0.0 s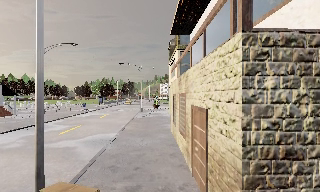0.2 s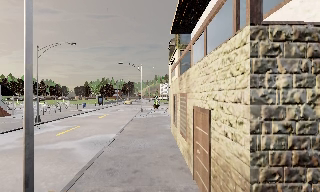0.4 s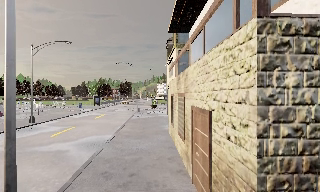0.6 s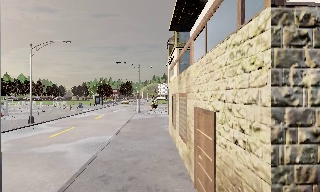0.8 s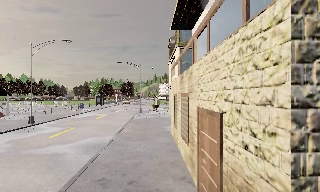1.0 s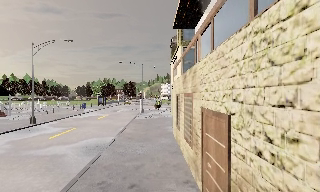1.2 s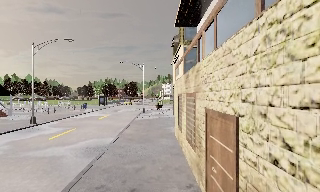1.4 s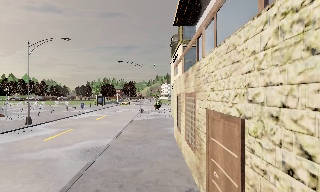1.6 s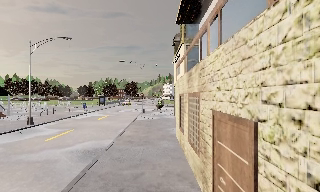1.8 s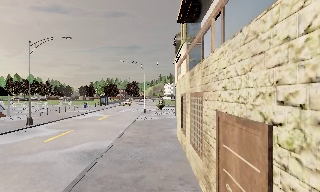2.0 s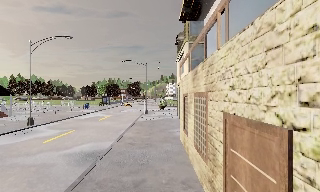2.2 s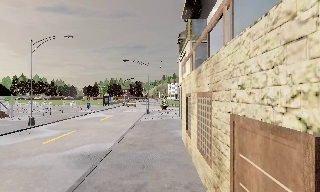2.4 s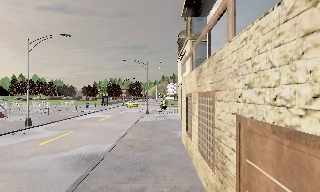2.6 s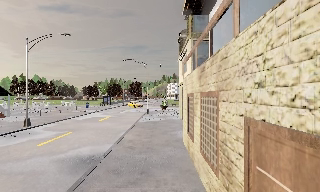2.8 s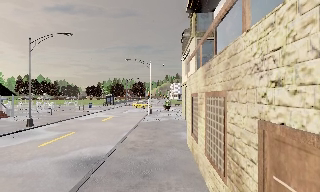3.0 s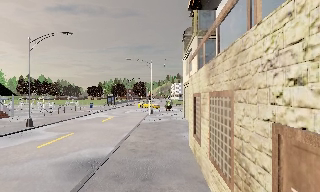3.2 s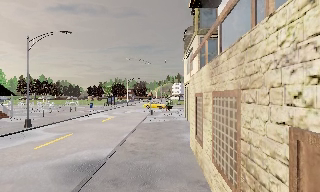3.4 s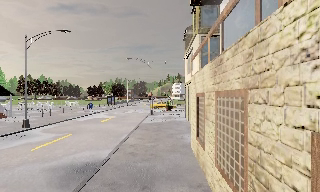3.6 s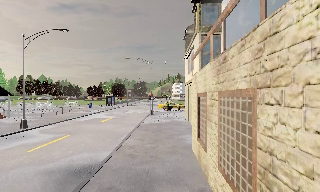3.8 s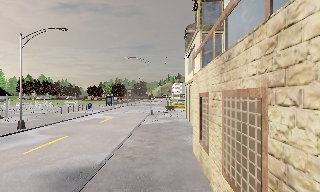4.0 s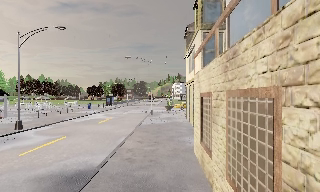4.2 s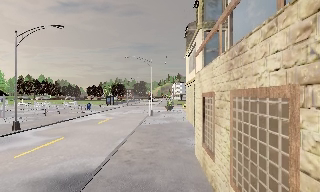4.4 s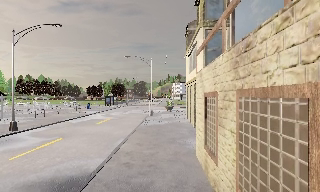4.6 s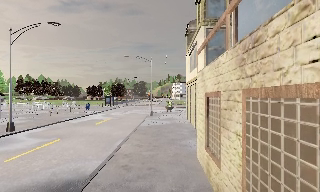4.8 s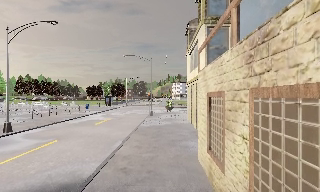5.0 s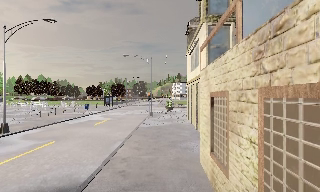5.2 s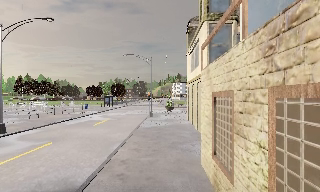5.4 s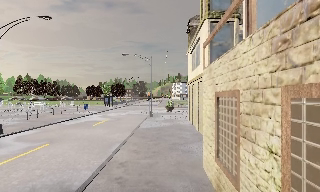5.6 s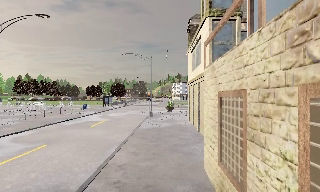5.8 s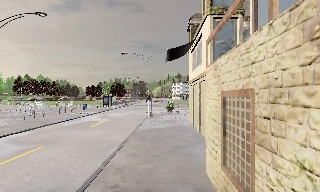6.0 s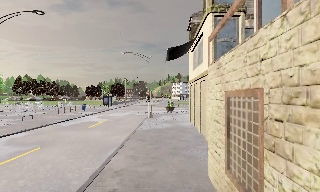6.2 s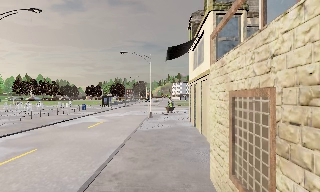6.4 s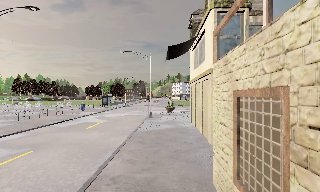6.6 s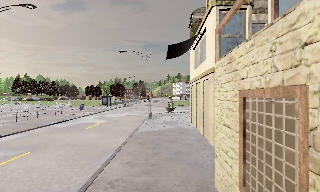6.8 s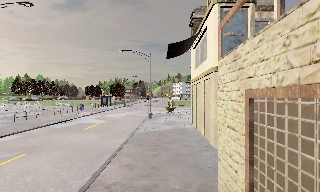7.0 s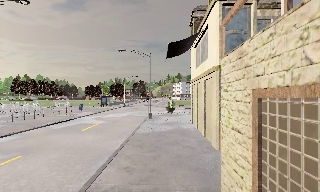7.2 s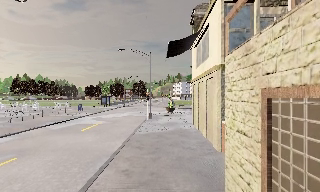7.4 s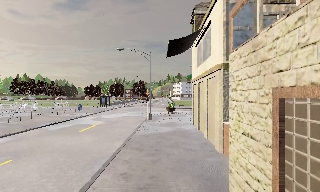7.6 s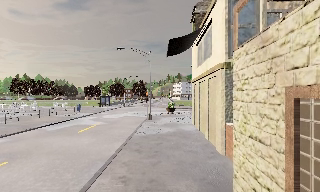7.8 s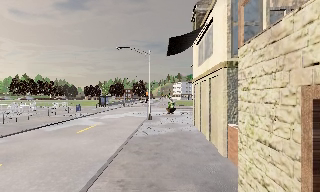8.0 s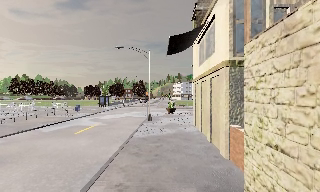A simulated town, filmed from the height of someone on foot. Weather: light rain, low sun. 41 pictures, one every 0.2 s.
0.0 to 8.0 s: The camera travels forward, about 9 m, so what stands in front looms larger.
The film runs forward here.
